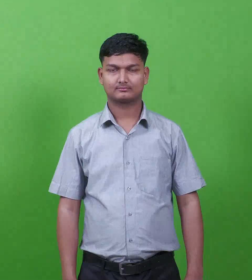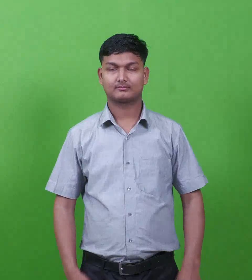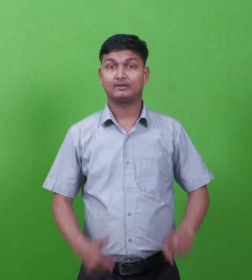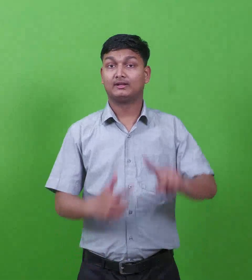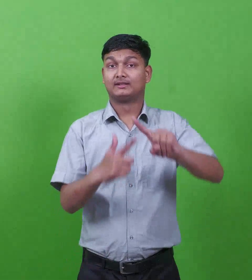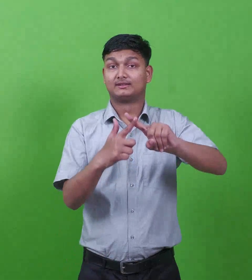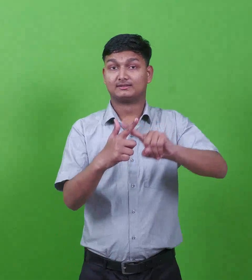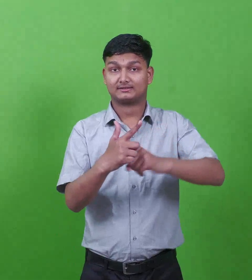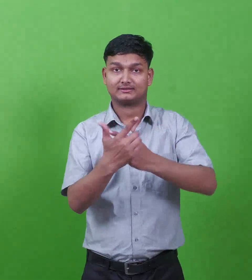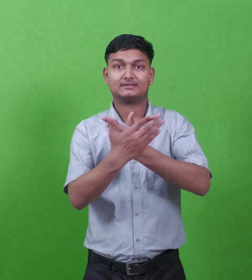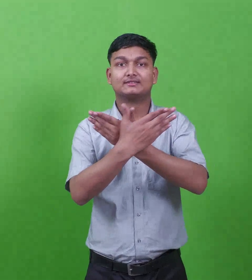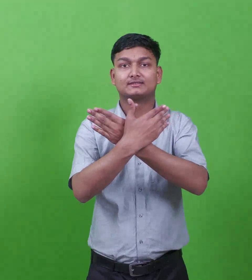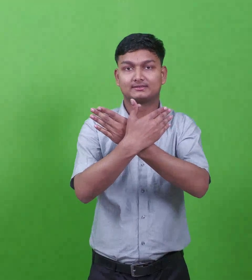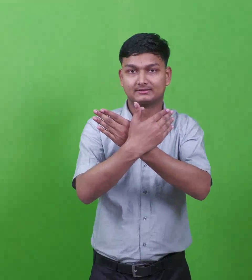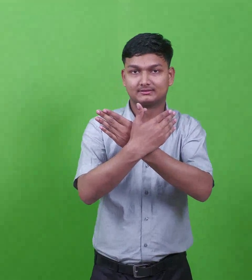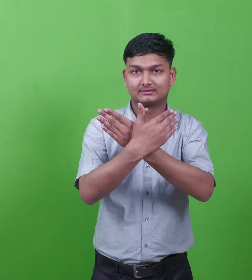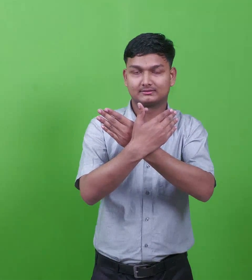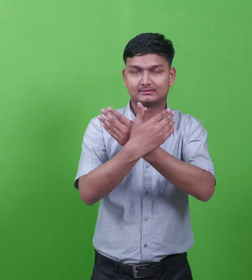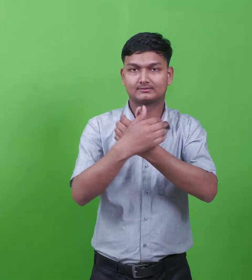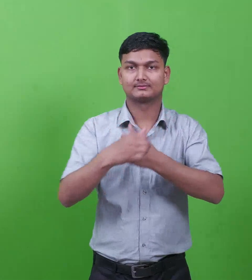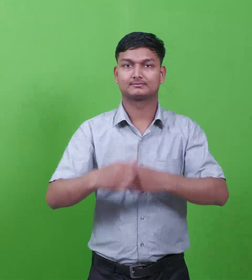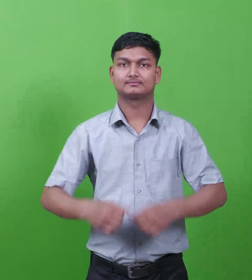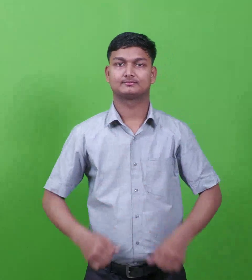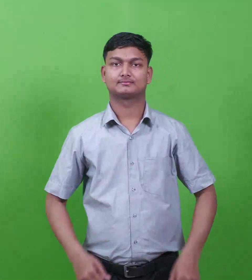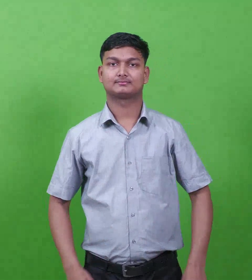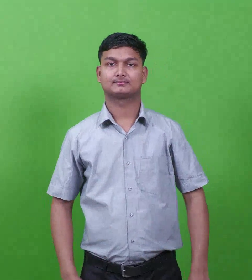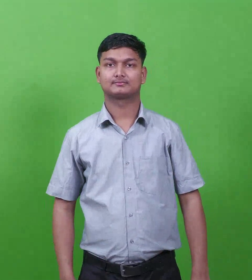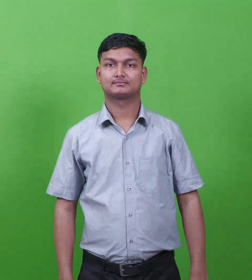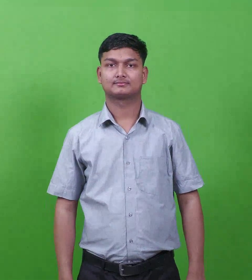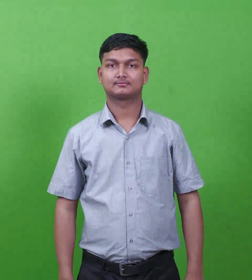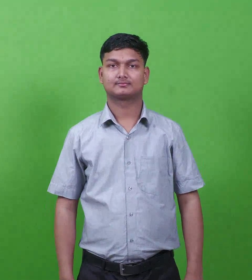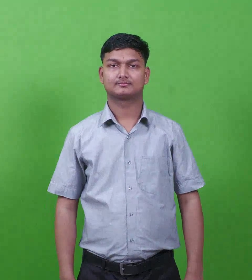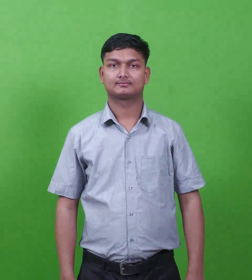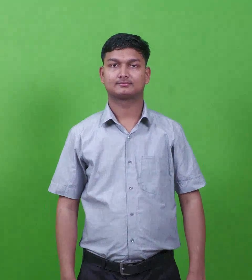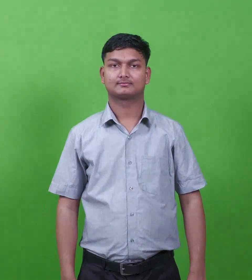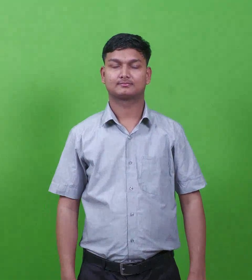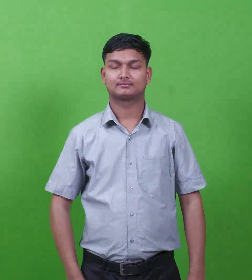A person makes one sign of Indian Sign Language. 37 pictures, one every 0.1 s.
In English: jonah
